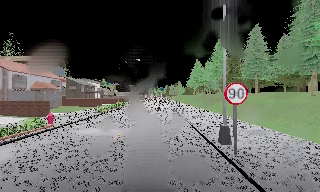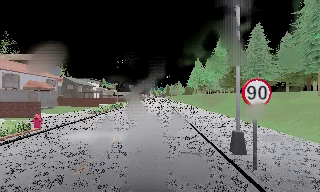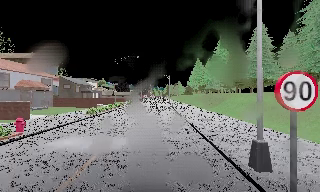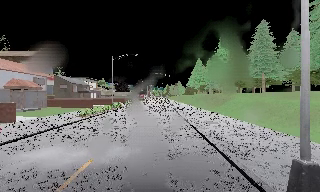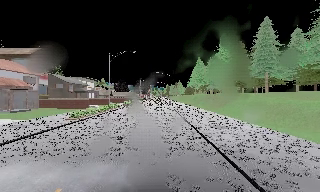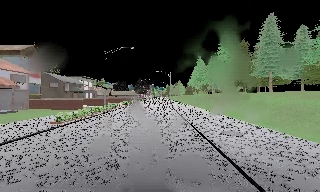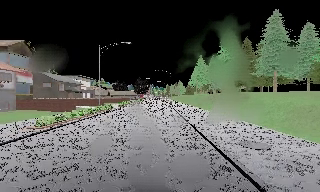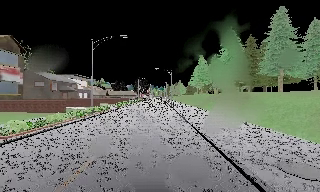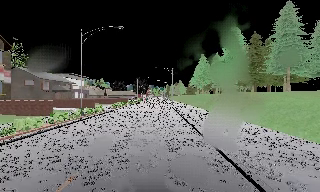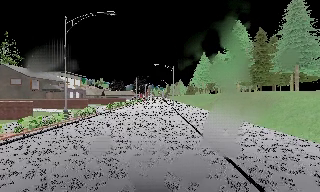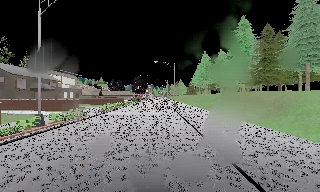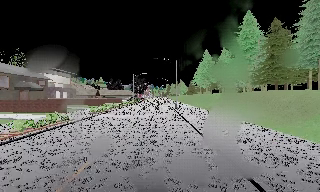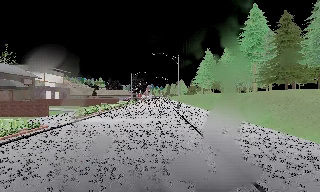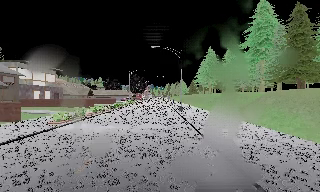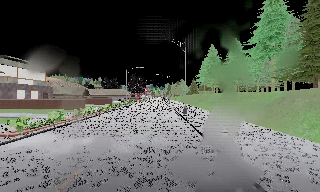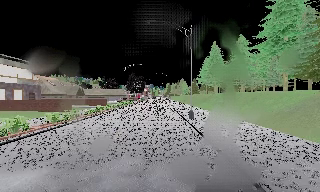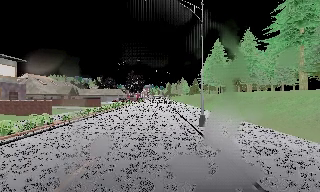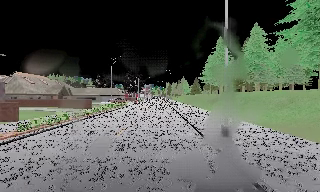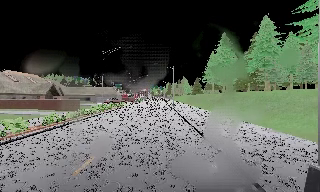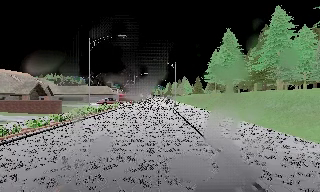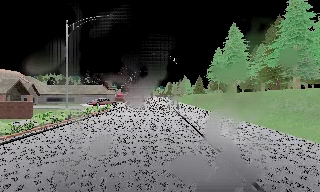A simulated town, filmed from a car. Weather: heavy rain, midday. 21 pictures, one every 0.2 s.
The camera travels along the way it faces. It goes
forward.
0.0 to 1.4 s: The camera travels forward, about 10 m, so what stands in front looms larger. It gains speed.
1.4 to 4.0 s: The camera travels forward, about 40 m, so what stands in front looms larger.
The film runs forward here.
